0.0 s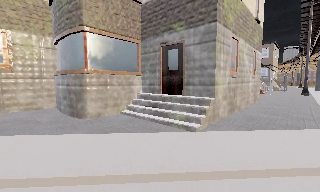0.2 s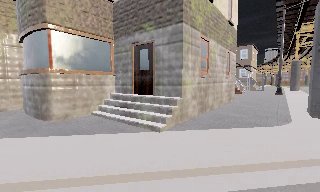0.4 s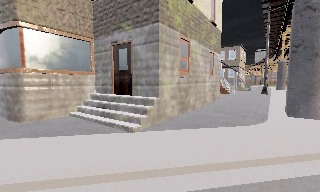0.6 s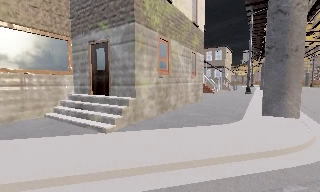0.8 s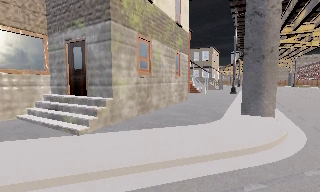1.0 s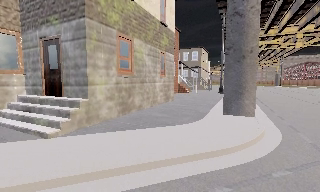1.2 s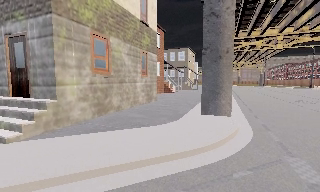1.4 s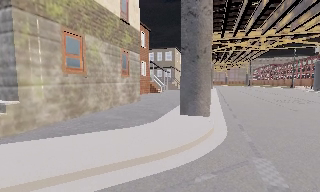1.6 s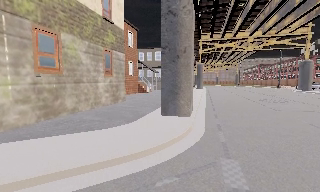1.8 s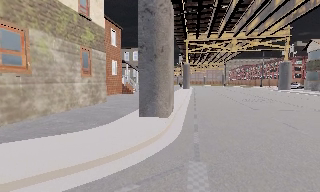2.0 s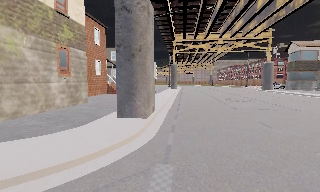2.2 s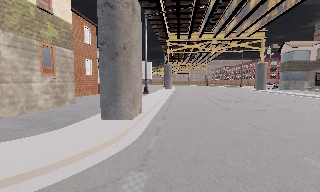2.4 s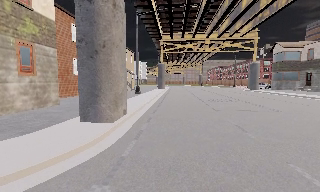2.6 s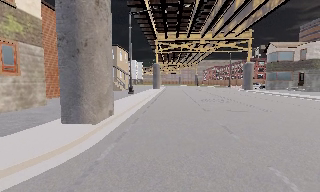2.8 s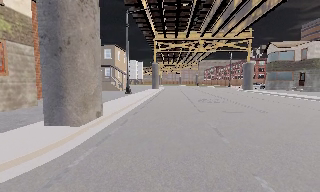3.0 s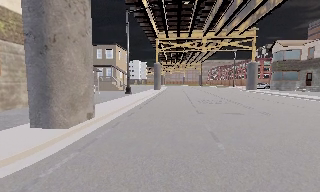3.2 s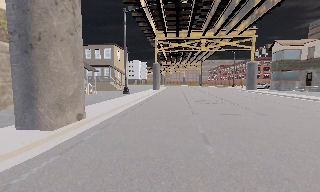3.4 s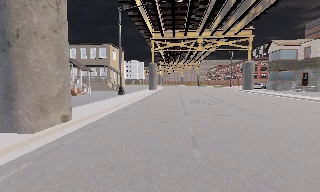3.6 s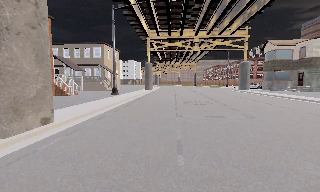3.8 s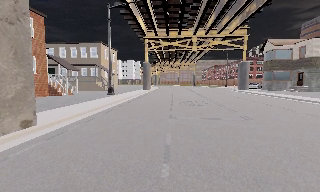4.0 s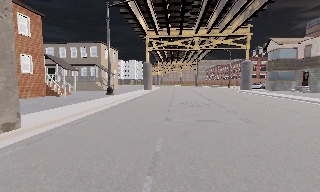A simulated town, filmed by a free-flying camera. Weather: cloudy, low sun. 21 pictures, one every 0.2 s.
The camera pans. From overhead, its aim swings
clockwise.
The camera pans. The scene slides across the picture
to the left.
0.0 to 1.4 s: The scene slides to the left, as the camera pans about 25 degrees to its right. It travels to its right, about 4 m, so close, fixed things drift to the left.
1.4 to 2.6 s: The scene slides to the left, as the camera pans about 15 degrees to its right. It travels to its right and forward, about 3 m, so close, fixed things drift to the left.
2.6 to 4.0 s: The camera travels to its right and forward, about 3.5 m, so close, fixed things drift to the left.
The film runs forward here.
